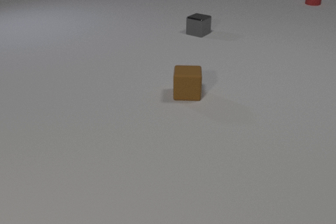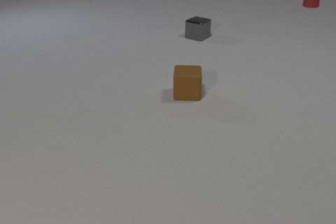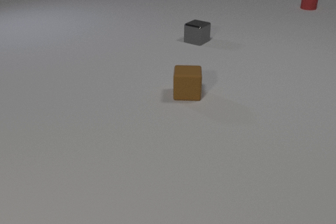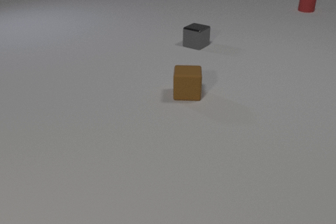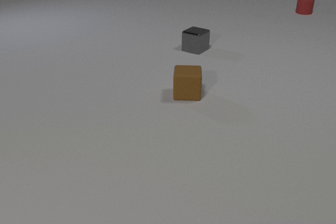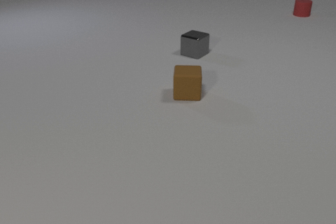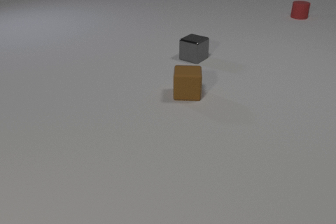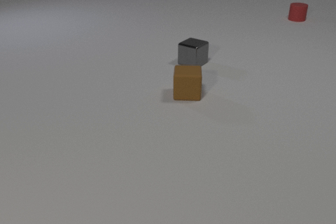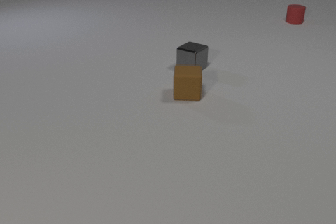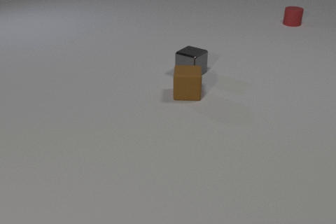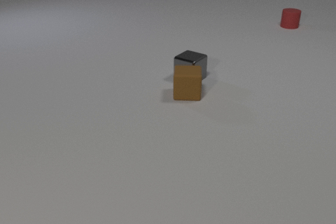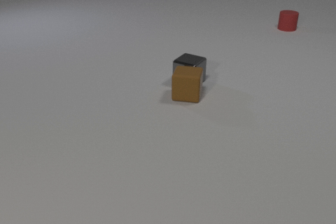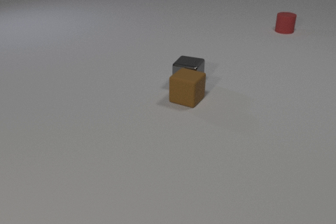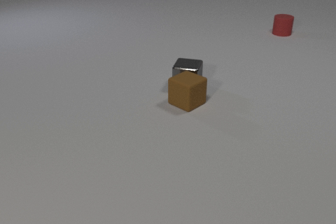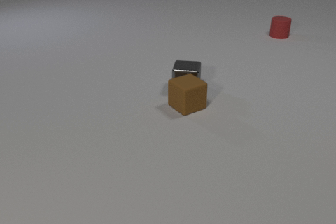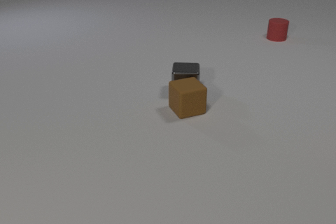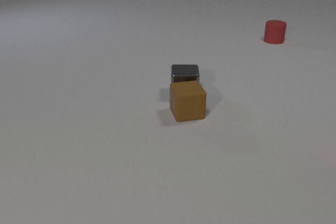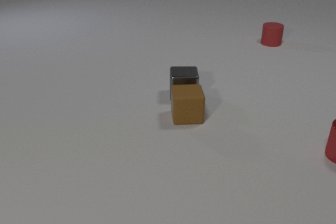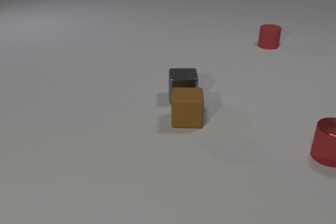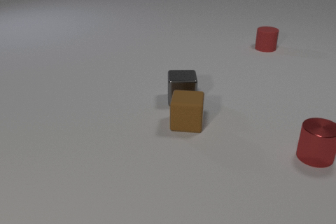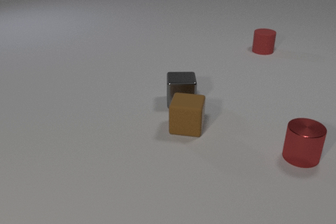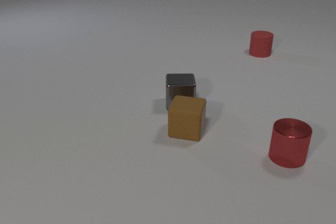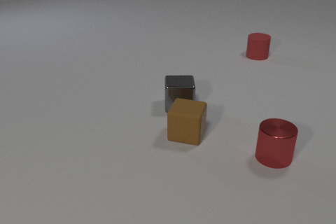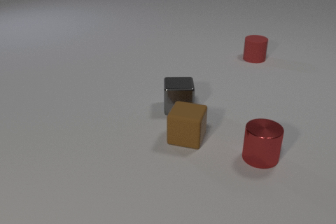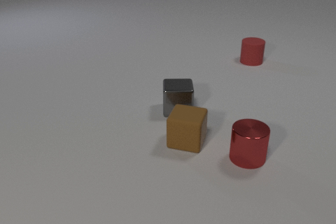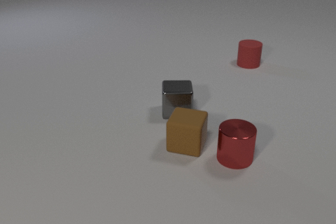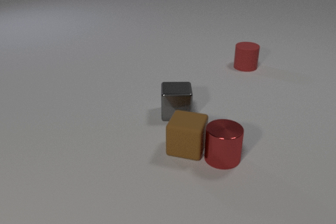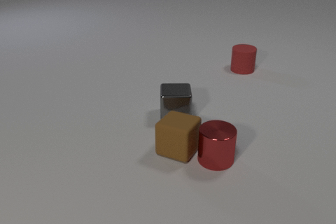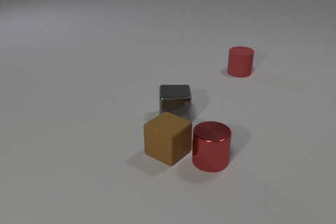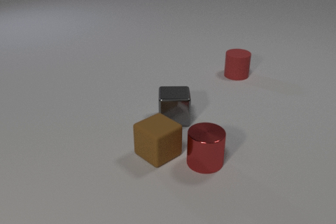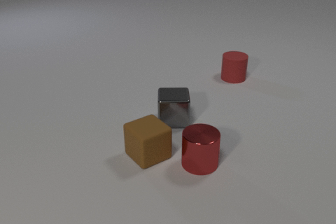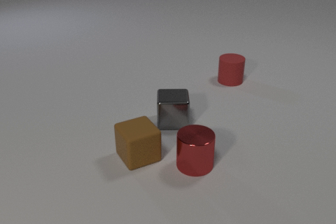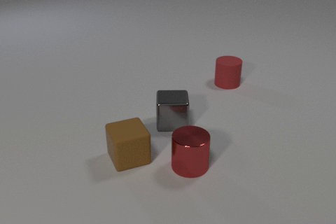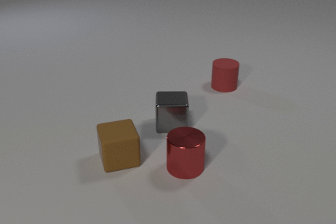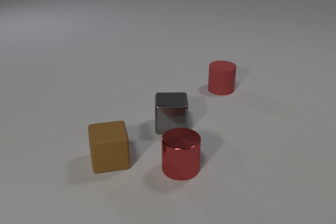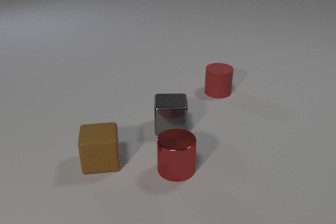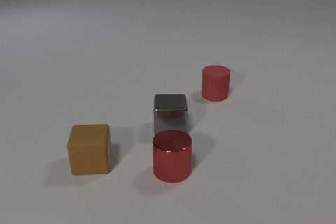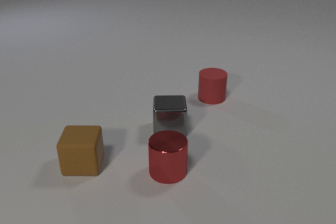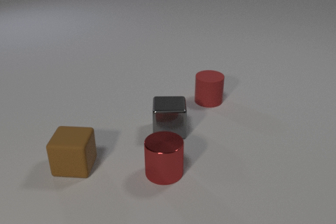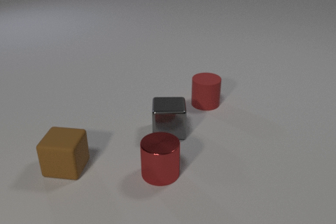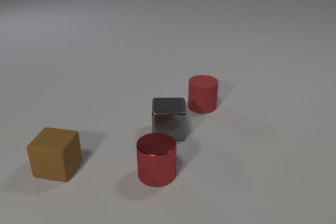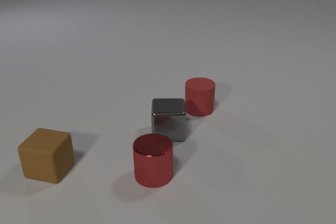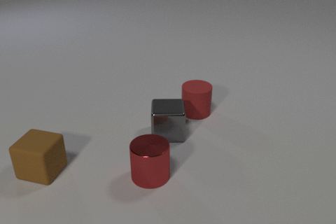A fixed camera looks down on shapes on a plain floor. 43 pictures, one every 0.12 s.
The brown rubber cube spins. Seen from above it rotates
clockwise.
The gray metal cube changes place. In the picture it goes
toward the camera.
0.00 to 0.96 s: The gray metal cube slides toward the camera. The red rubber cylinder slides toward the camera.
0.96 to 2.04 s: The gray metal cube slides toward the camera, spins so that its near face slides to the right, counterclockwise seen from above. The brown rubber cube slides toward the camera, spins clockwise seen from above by about 90 degrees, its near face sliding to the left. The red metal cylinder comes in at the right edge, slides to the left. The red rubber cylinder slides toward the camera. The gray metal cube and the brown rubber cube collide.
2.04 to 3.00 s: The gray metal cube slides toward the camera. The brown rubber cube slides toward the camera, spins so that its near face slides to the left, clockwise seen from above. The red metal cylinder slides to the left. The red rubber cylinder slides toward the camera.
3.00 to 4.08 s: The gray metal cube slides toward the camera. The brown rubber cube slides to the left, spins clockwise seen from above by about 60 degrees, its near face sliding to the left. The red metal cylinder slides to the left and toward the camera. The red rubber cylinder slides toward the camera. The brown rubber cube and the red metal cylinder collide.
4.08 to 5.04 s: The gray metal cube slides toward the camera. The brown rubber cube slides to the left, spins so that its near face slides to the left, clockwise seen from above. The red metal cylinder slides to the left. The red rubber cylinder slides toward the camera and to the left.
What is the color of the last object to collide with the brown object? red.
What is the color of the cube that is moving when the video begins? gray.
How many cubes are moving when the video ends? 2.
